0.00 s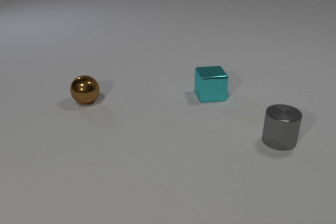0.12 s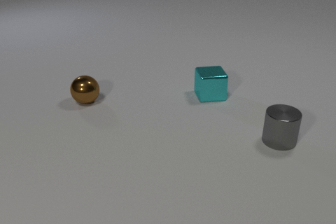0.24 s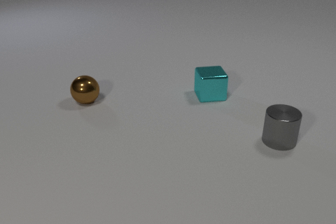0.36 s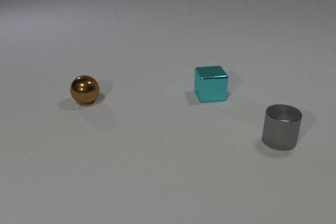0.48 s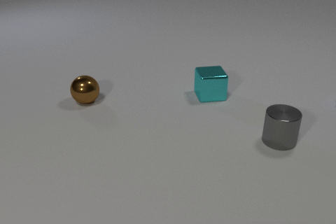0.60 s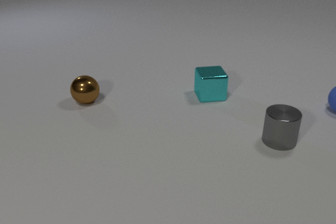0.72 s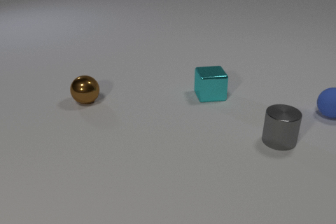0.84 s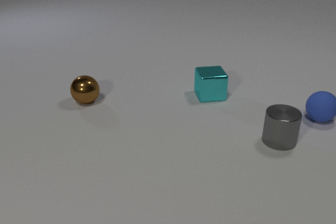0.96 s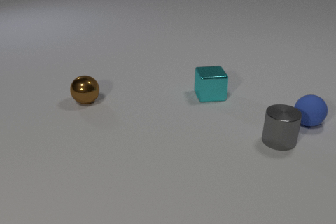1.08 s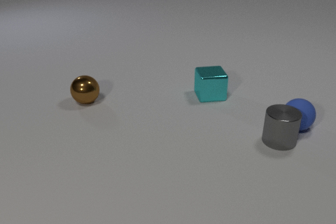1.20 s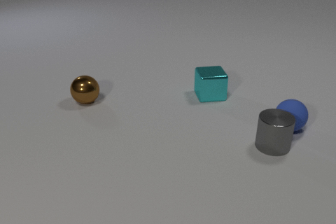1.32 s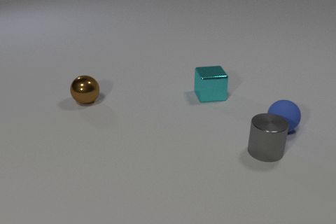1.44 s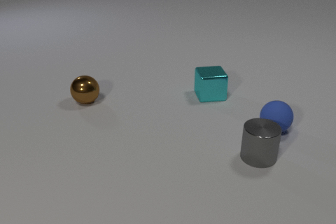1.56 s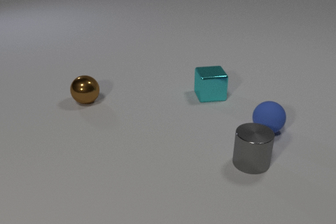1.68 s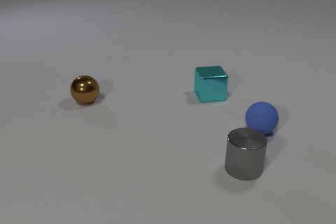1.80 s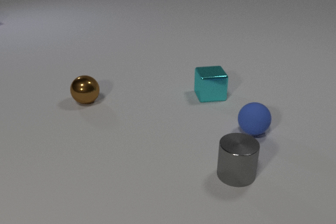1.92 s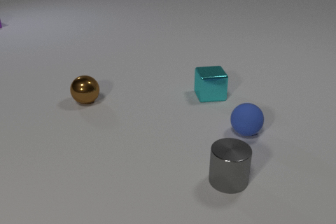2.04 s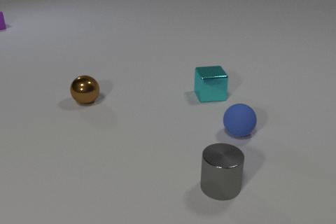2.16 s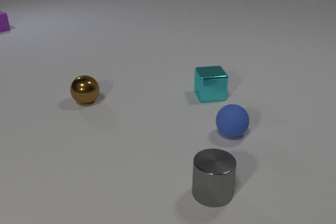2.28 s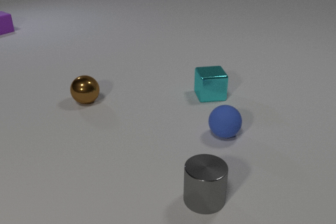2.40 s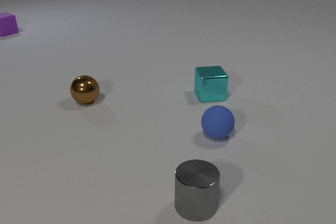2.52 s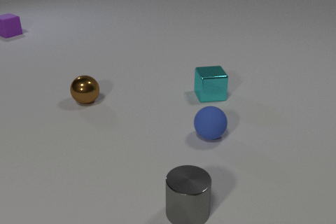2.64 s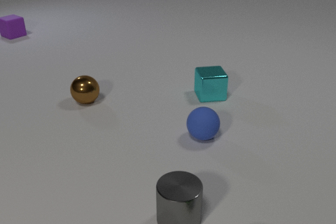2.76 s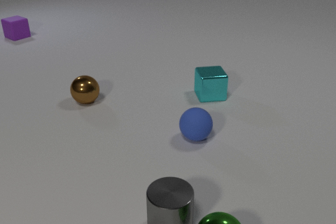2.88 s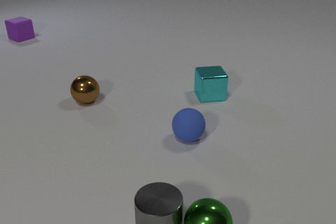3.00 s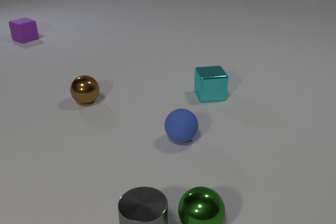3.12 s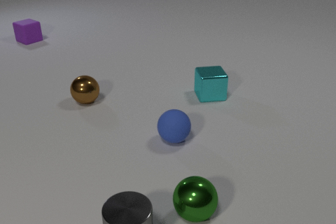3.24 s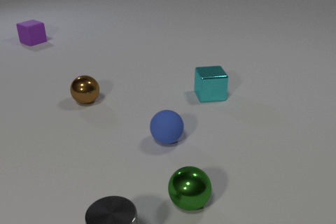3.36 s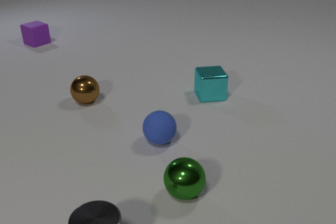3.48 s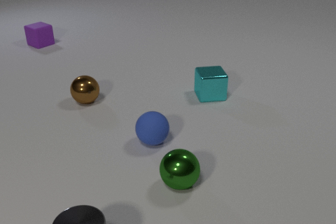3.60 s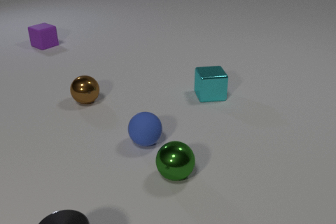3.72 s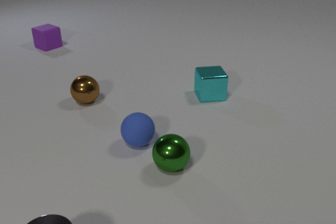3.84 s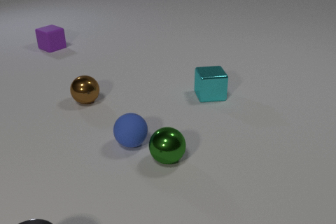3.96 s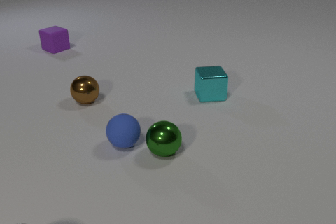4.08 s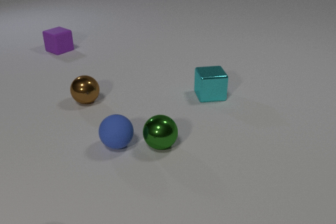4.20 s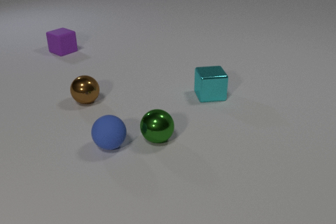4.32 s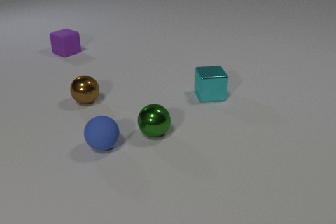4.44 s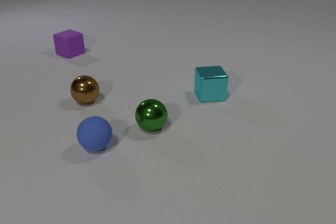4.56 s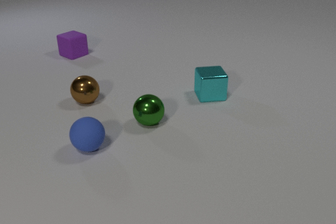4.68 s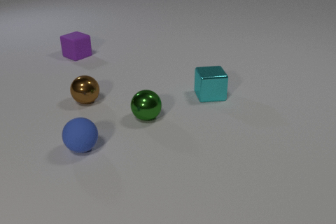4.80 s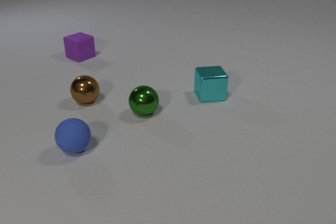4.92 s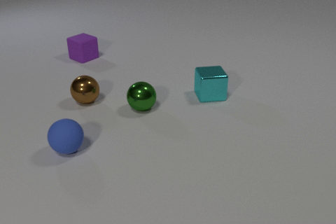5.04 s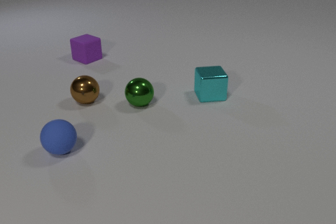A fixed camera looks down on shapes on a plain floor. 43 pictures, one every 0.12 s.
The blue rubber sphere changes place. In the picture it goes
to the left.
0.00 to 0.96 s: The blue rubber sphere comes in at the right edge, rolls toward the camera and to the left.
0.96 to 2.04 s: The blue rubber sphere rolls to the left and toward the camera. The gray metal cylinder slides toward the camera and to the left. The purple rubber cube comes in at the left edge, slides toward the camera and to the right. The blue rubber sphere and the gray metal cylinder collide.
2.04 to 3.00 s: The blue rubber sphere rolls to the left. The gray metal cylinder slides to the left and toward the camera. The green metal sphere comes in at the bottom edge, rolls away from the camera and to the left. The purple rubber cube slides toward the camera and to the right. The gray metal cylinder and the green metal sphere collide.
3.00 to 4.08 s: The blue rubber sphere rolls to the left. The gray metal cylinder slides to the left, leaves at the bottom edge. The green metal sphere rolls away from the camera. The purple rubber cube slides toward the camera and to the right.
4.08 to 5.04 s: The blue rubber sphere rolls to the left. The green metal sphere rolls away from the camera. The purple rubber cube slides toward the camera and to the right.
How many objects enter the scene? 3.
What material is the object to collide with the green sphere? metal.
Are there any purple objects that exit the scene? no.
